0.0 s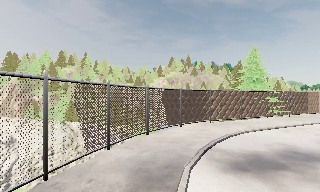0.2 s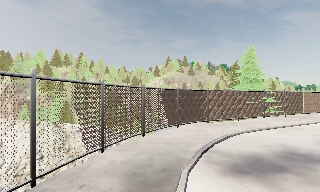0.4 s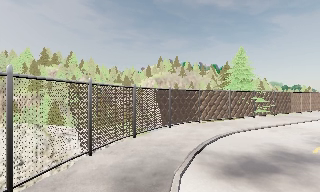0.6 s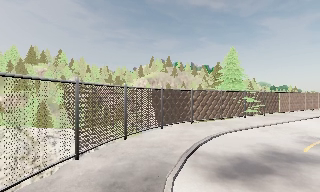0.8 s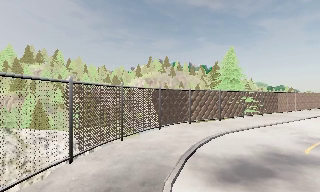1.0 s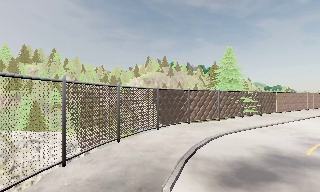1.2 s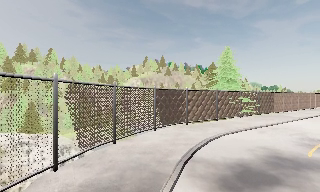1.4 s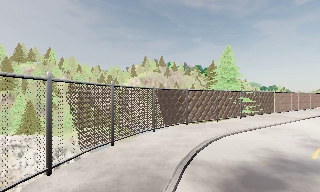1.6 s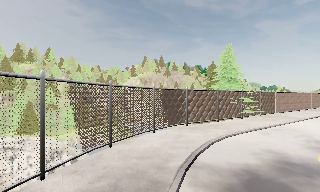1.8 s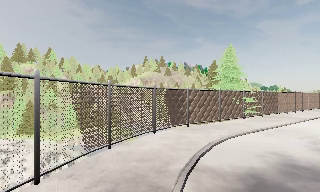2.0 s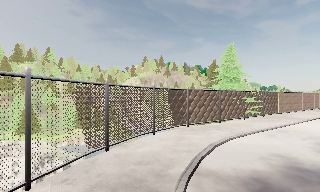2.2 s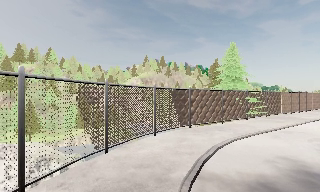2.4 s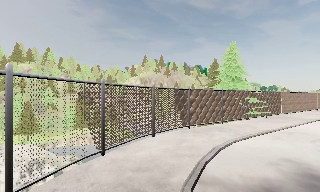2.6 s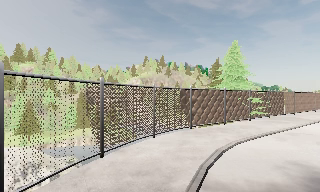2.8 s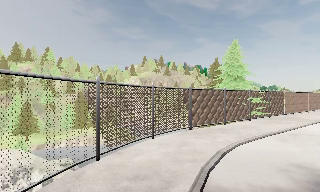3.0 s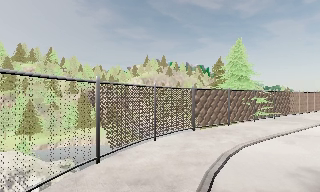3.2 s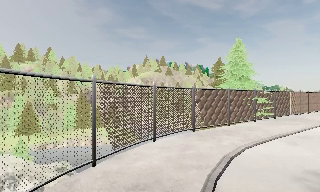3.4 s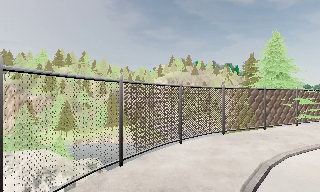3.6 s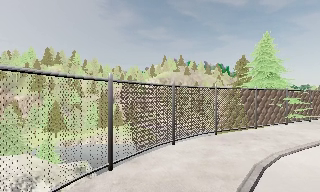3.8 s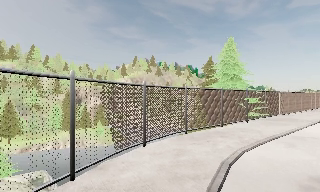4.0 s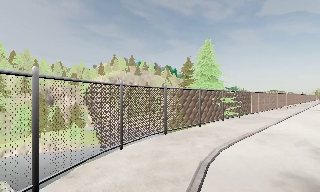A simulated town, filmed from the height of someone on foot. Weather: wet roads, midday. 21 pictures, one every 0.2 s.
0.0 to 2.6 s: The camera travels forward, about 3.5 m, so what stands in front looms larger.
2.6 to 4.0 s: The camera swings to its right by about 10 degrees, and the scene slides to the left. It travels forward, about 2 m, so what stands in front looms larger.
The film runs forward here.
